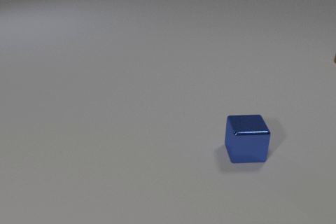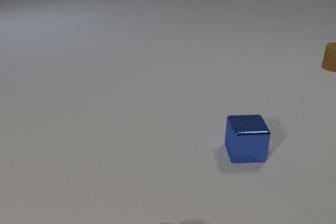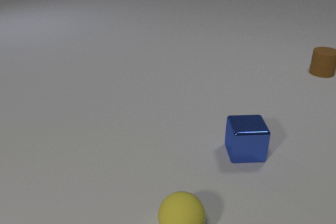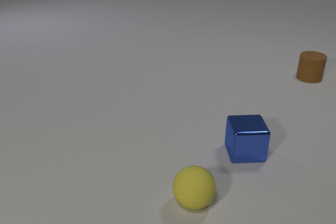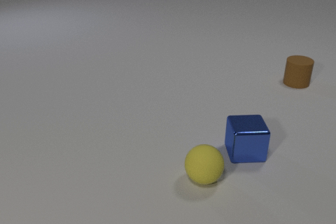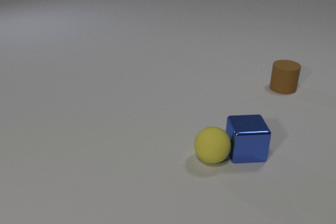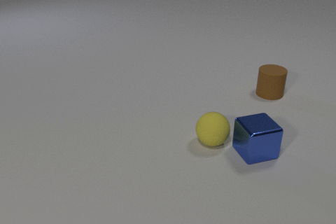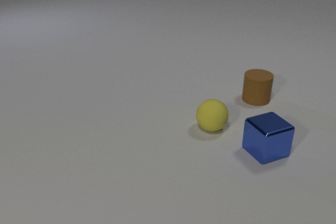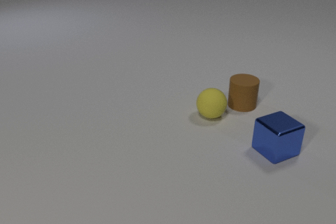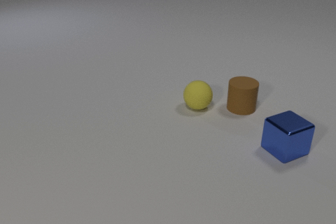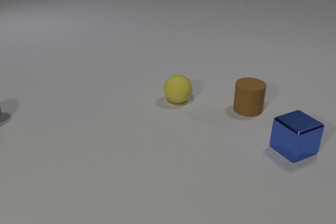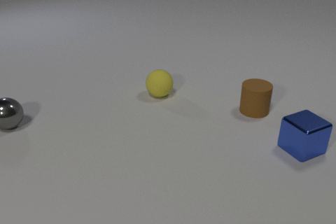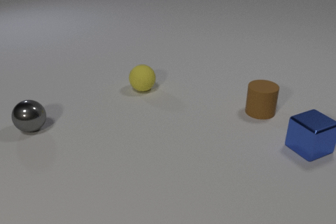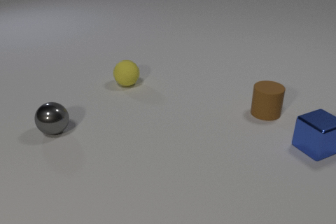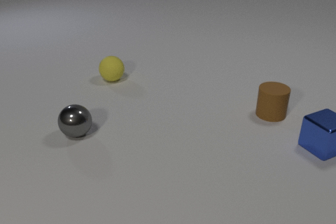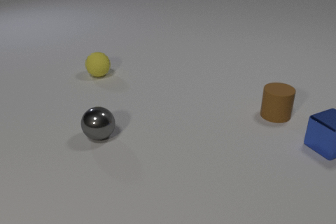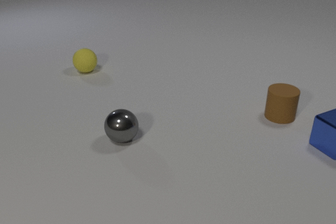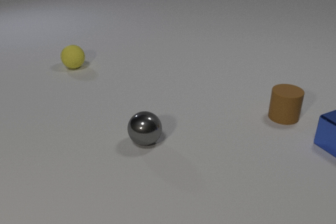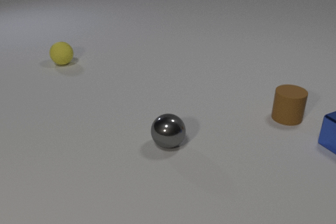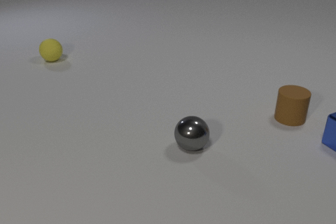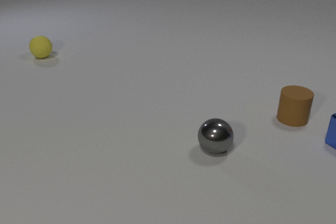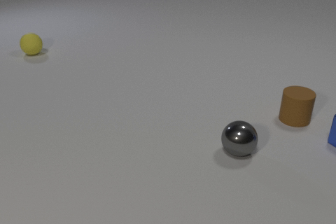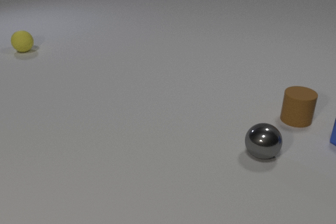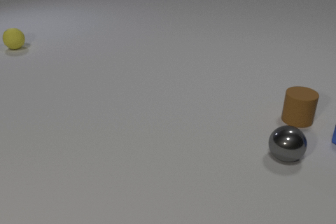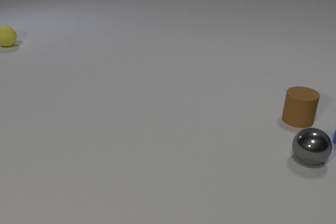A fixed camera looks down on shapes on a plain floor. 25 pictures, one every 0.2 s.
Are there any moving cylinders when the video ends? no.
How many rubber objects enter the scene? 2.
What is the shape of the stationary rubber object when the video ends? cylinder.
0.0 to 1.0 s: The yellow rubber sphere comes in at the bottom edge, rolls away from the camera. The brown rubber cylinder slides toward the camera and to the left. The yellow rubber sphere and the blue metal cube collide.
1.0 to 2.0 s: The yellow rubber sphere rolls away from the camera. The brown rubber cylinder slides toward the camera and to the left. The blue metal cube slides to the right, spins counterclockwise seen from above by about 30 degrees, its near face sliding to the right. The yellow rubber sphere and the brown rubber cylinder collide.
2.0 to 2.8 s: The yellow rubber sphere rolls to the left and away from the camera. The brown rubber cylinder slides to the right. The gray metal sphere rolls to the right and toward the camera. The blue metal cube slides to the right and away from the camera.
2.8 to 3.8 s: The yellow rubber sphere rolls away from the camera and to the left. The brown rubber cylinder slides to the right. The gray metal sphere rolls to the right. The blue metal cube slides to the right and away from the camera.
3.8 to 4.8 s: The yellow rubber sphere rolls away from the camera and to the left. The brown rubber cylinder slides to the right. The gray metal sphere rolls to the right. The blue metal cube slides to the right.
